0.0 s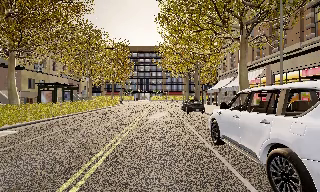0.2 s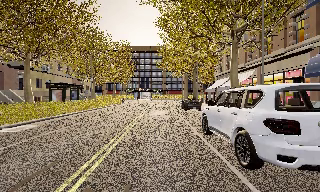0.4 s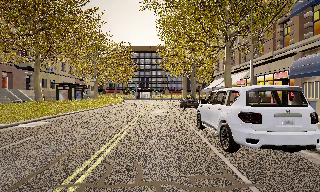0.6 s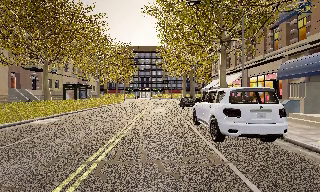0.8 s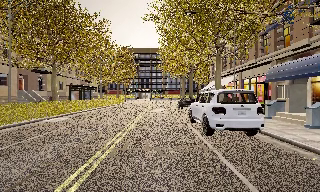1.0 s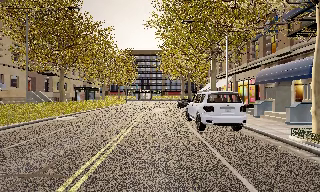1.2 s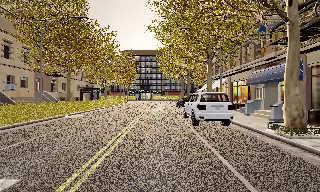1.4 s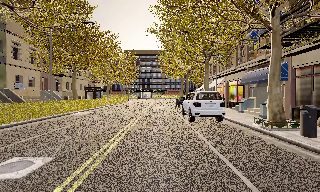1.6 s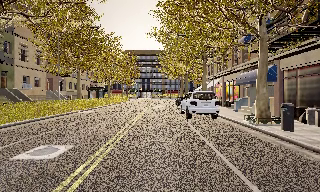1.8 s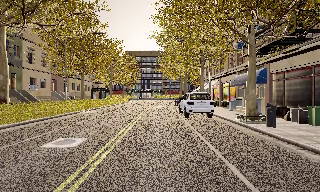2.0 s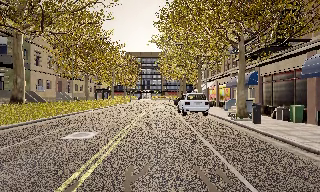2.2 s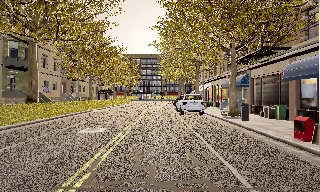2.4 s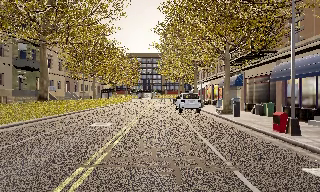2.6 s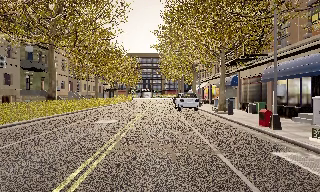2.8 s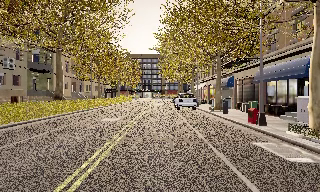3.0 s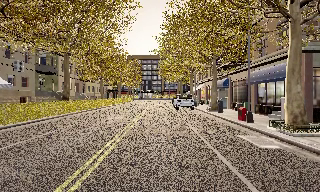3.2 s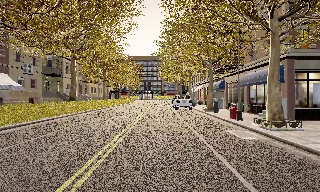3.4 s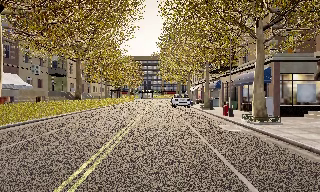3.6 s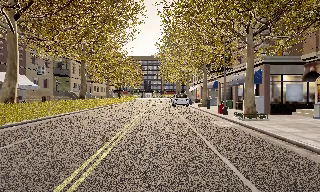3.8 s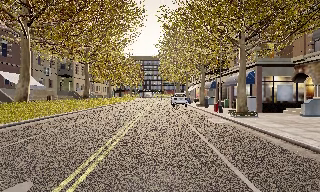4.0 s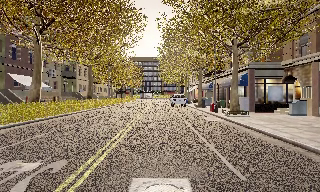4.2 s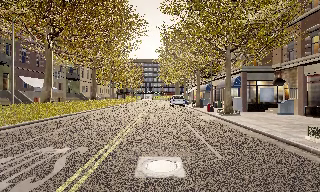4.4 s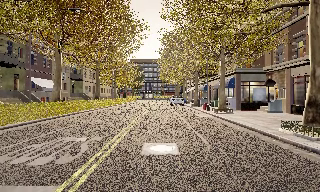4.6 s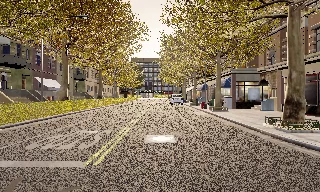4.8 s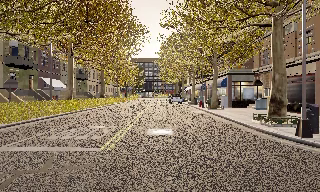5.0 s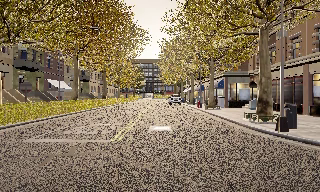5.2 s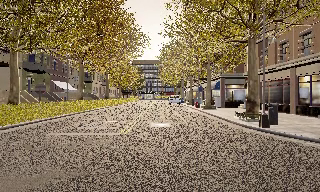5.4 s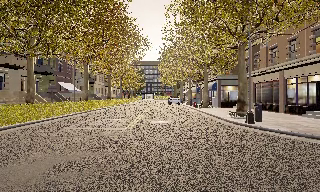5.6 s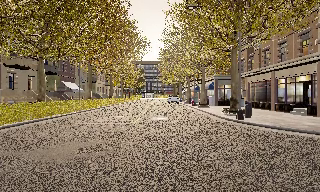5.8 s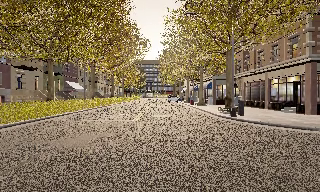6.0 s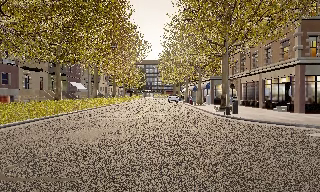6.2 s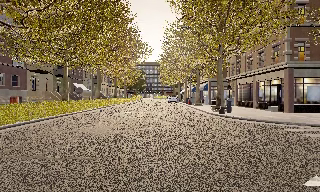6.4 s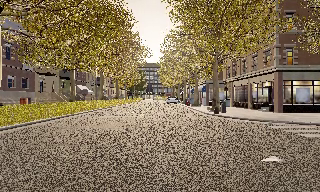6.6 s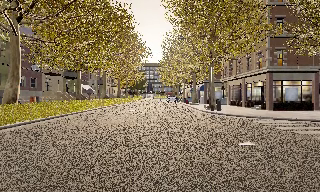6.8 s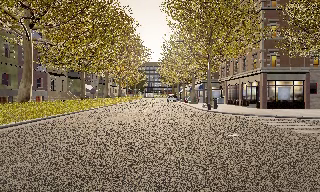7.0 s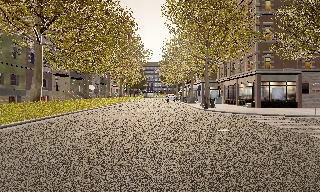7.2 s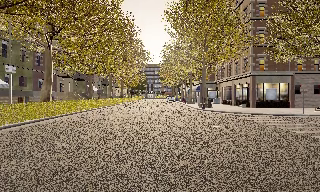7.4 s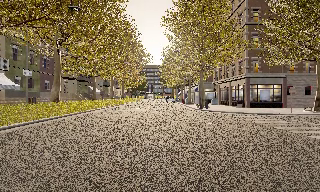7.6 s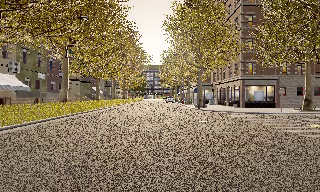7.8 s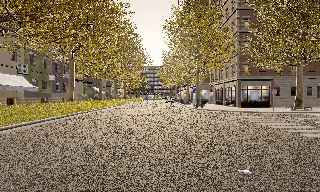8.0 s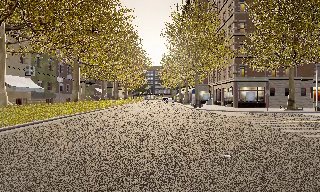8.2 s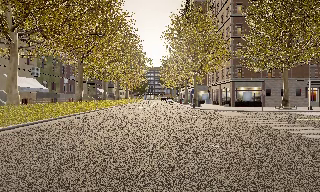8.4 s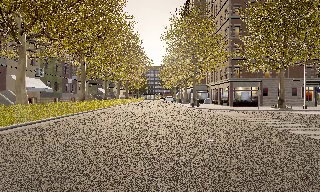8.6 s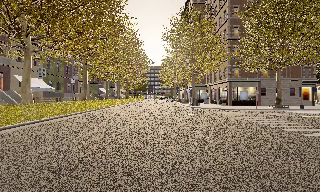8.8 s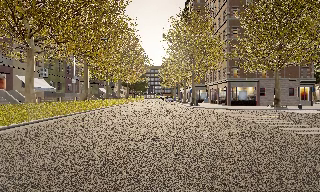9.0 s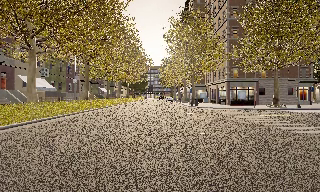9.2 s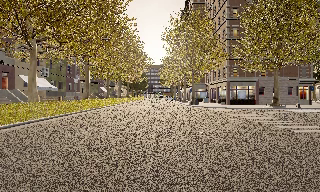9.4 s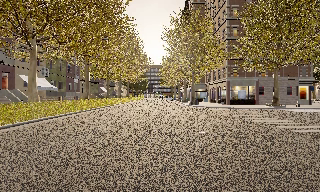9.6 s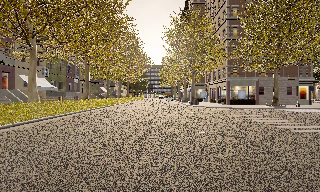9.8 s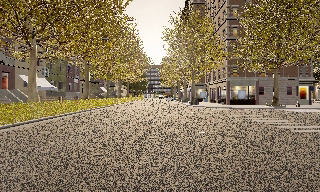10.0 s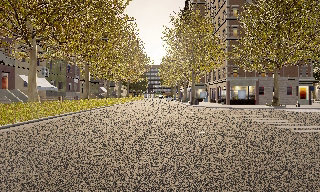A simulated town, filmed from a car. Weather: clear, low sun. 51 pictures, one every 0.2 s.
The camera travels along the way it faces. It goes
backward.
0.0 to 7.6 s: The camera travels backward, about 45 m, so what stands in front gets smaller.
7.6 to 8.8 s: The camera travels backward, about 4.5 m, so what stands in front gets smaller. It loses speed.
8.8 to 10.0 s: The camera shifts only a little, or ends up much as it began.
The film runs backward here.
